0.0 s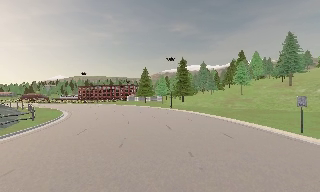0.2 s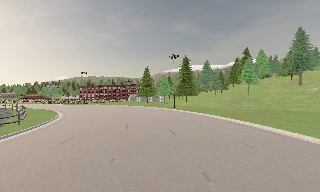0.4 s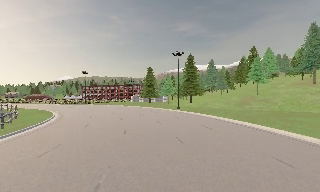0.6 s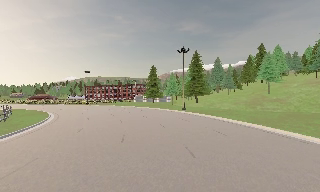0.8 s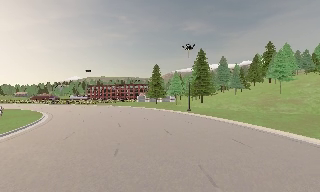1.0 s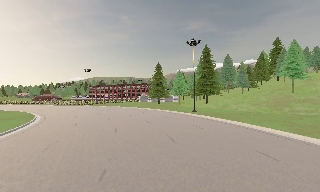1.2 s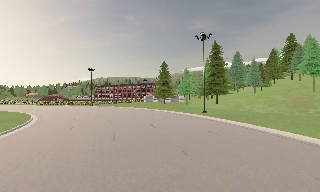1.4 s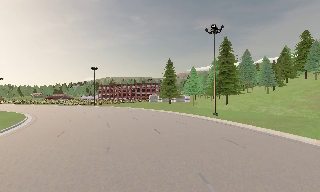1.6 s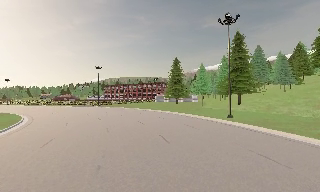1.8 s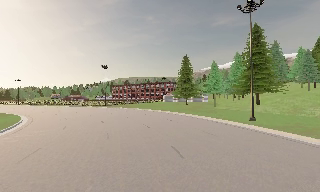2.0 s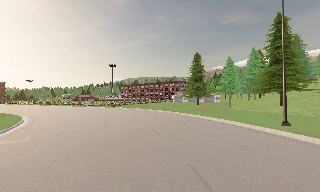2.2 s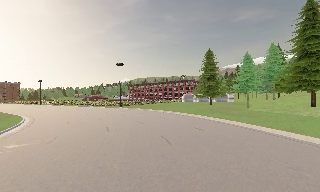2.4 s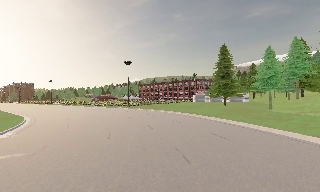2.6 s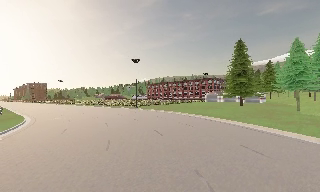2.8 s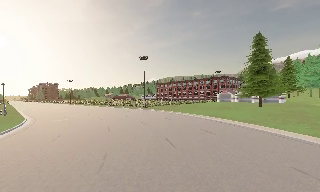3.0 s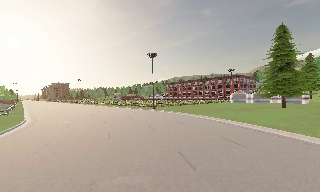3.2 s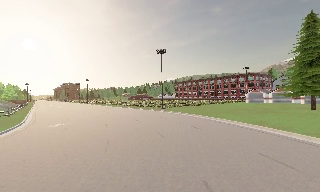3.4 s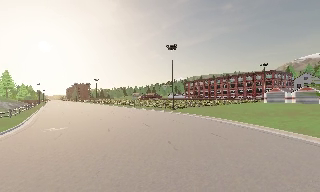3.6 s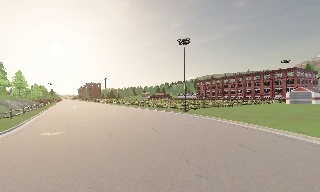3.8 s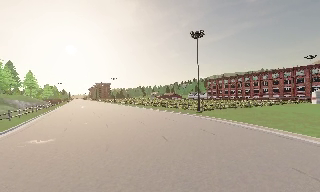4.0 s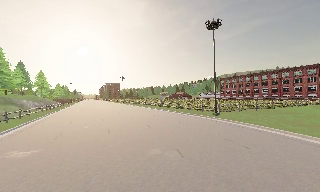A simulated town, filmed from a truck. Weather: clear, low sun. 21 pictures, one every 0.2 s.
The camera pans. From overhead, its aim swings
counterclockwise.
The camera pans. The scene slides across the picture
to the right.
0.0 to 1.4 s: The camera travels forward, about 16 m, so what stands in front looms larger.
1.4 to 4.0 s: The camera pans to its left, which is counterclockwise from overhead, by about 40 degrees. It travels forward, about 35 m.
The film runs forward here.
